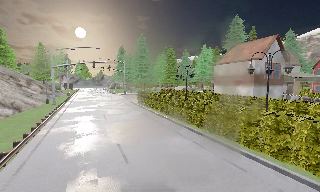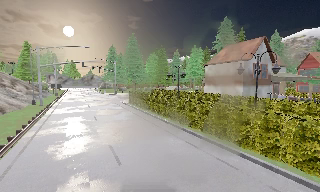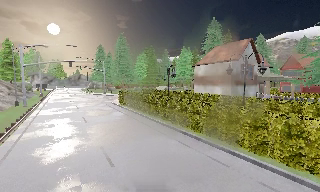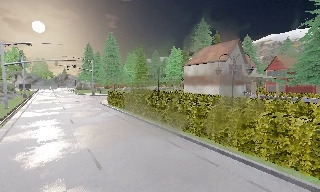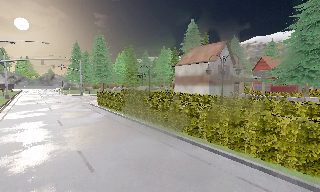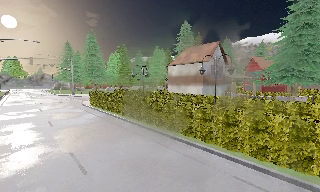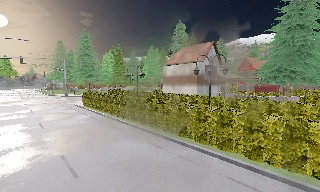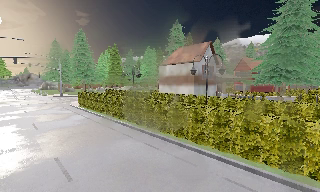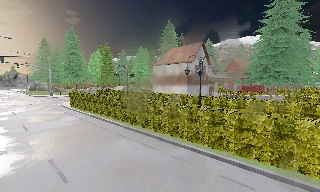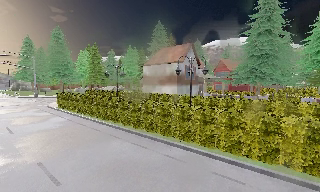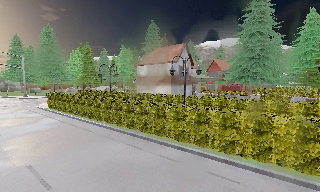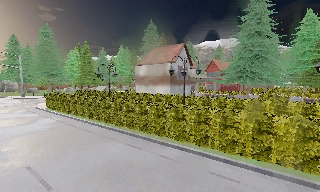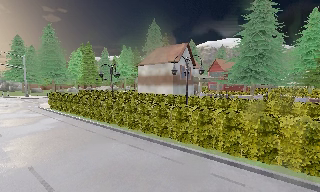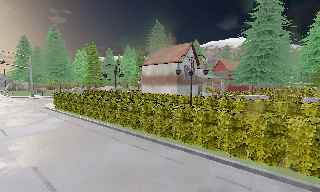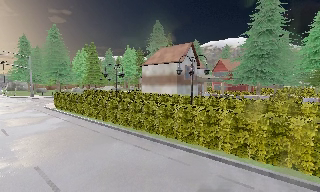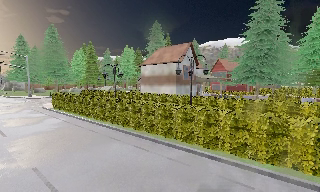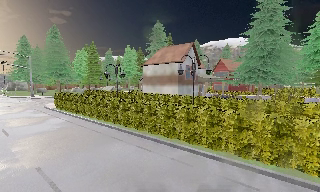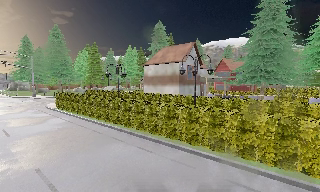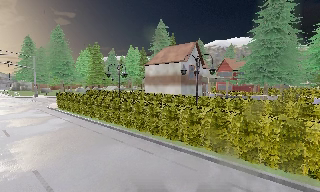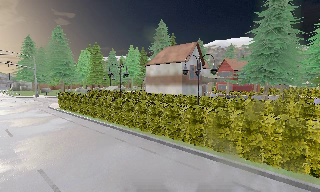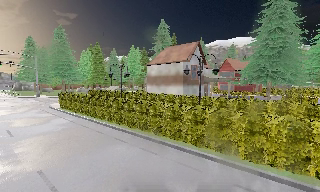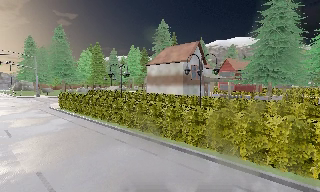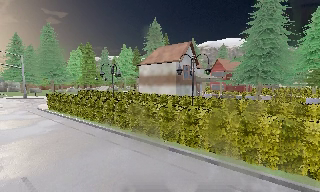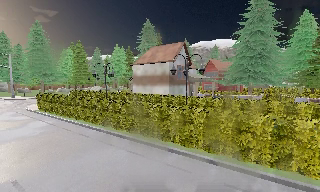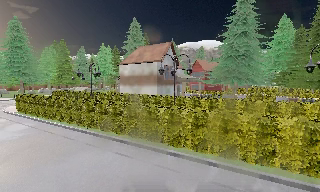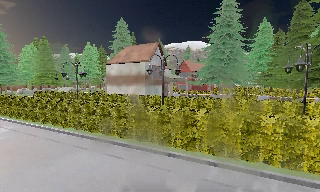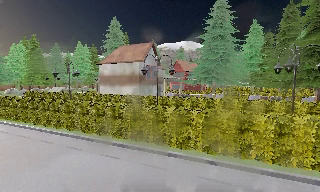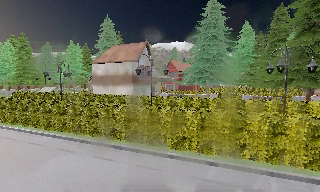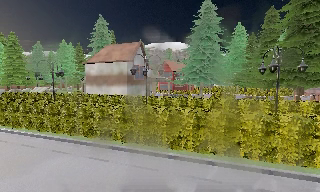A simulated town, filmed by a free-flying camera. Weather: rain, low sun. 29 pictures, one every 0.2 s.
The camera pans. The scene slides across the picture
to the left.
The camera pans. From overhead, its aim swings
clockwise.
0.0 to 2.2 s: The scene slides to the left, as the camera pans about 30 degrees to its right. It travels to its left, about 0.5 m.
2.2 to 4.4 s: The camera travels forward, about 1 m, so what stands in front looms larger.
4.4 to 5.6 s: The scene slides to the left, as the camera pans about 20 degrees to its right.
The film runs backward here.
